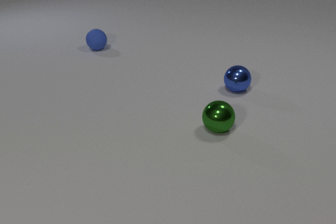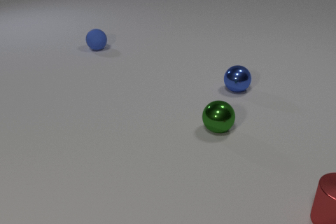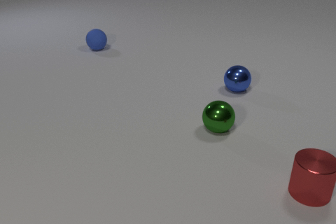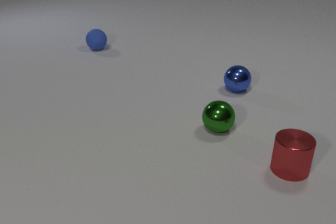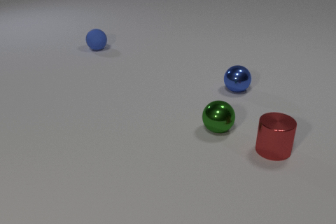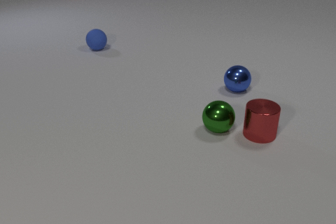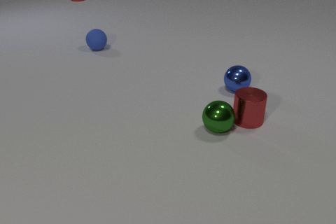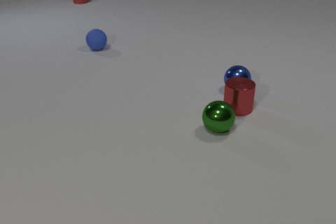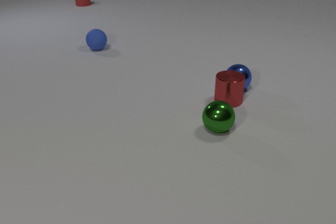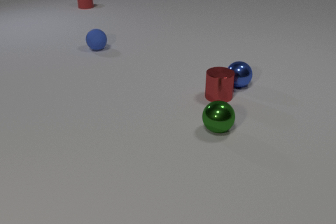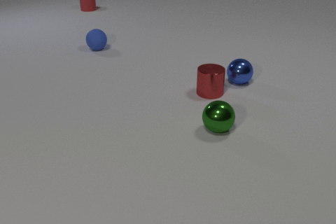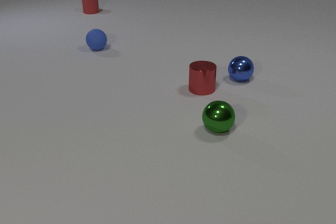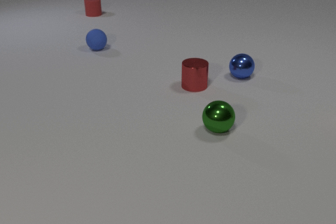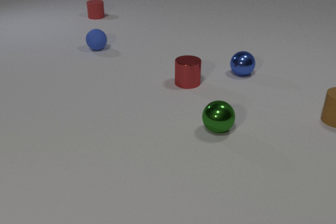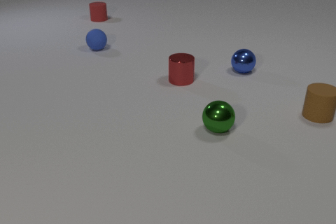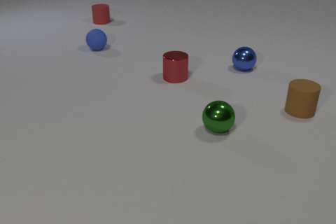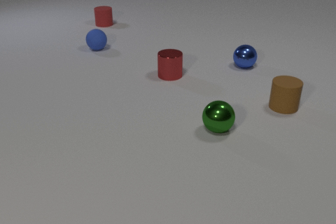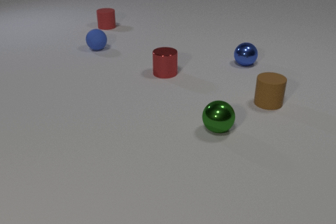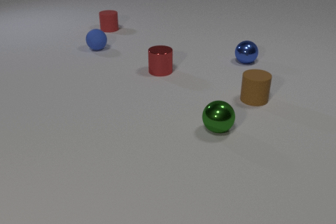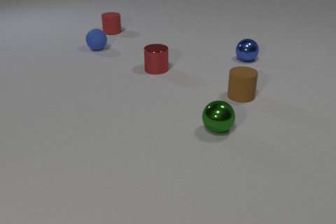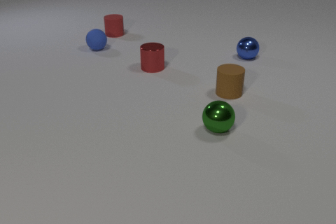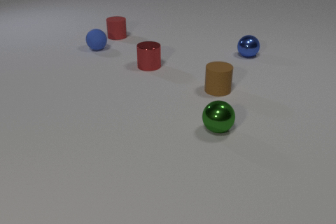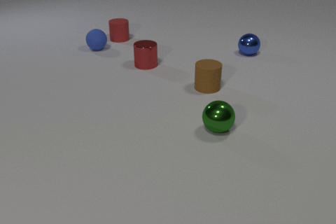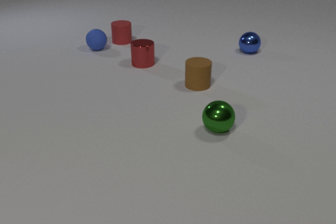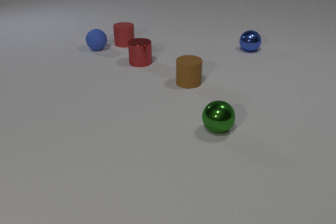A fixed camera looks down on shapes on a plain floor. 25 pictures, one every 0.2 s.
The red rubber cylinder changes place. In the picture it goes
toward the camera.
The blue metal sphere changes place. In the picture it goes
away from the camera.
0.0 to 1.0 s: The red metal cylinder comes in at the right edge, slides away from the camera and to the left. The red rubber cylinder comes in at the top edge.
1.0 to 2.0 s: The red metal cylinder slides away from the camera and to the left. The blue metal sphere rolls away from the camera. The red rubber cylinder slides toward the camera. The red metal cylinder and the blue metal sphere collide.
2.0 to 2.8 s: The red metal cylinder slides to the left and away from the camera. The blue metal sphere rolls away from the camera. The red rubber cylinder slides toward the camera. The brown rubber cylinder comes in at the right edge, slides to the left.
2.8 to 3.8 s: The red metal cylinder slides away from the camera and to the left. The blue metal sphere rolls away from the camera. The red rubber cylinder slides toward the camera. The brown rubber cylinder slides to the left.
3.8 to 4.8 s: The red metal cylinder slides away from the camera and to the left. The blue metal sphere rolls away from the camera. The red rubber cylinder slides toward the camera. The brown rubber cylinder slides to the left and away from the camera.
What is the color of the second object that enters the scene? red.
What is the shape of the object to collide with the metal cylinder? sphere.
How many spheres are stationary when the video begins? 3.
